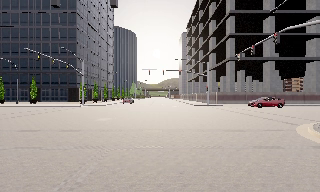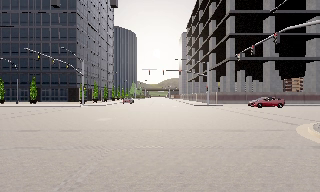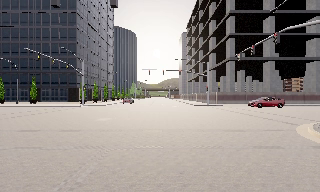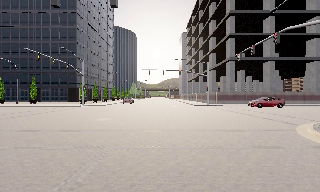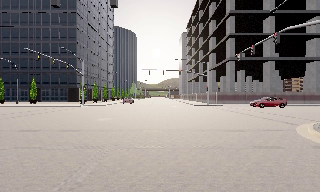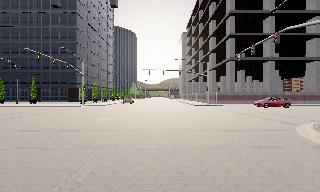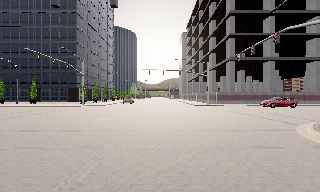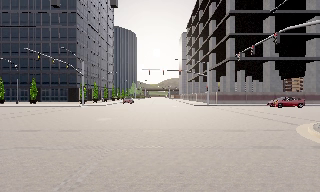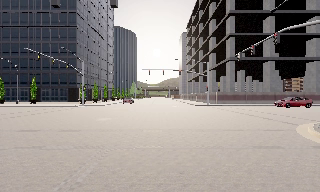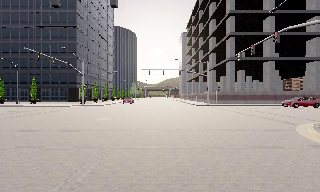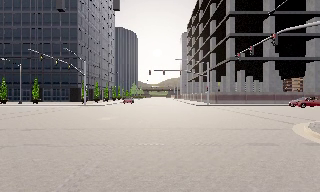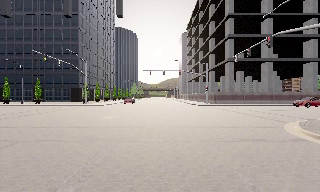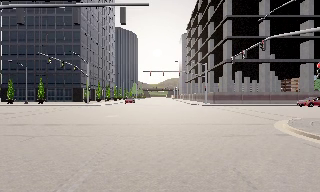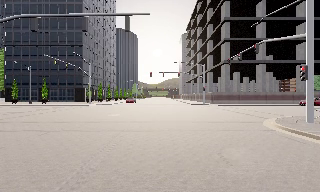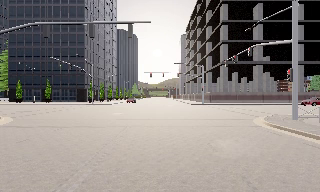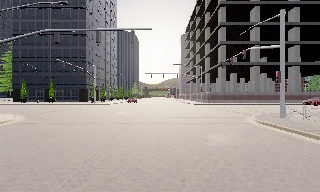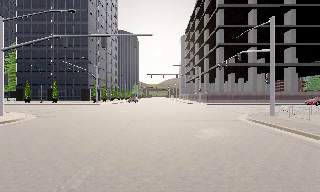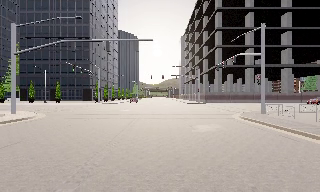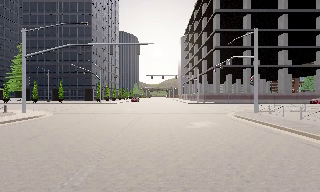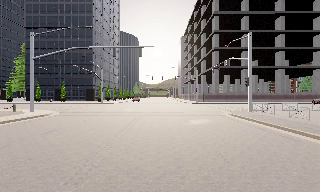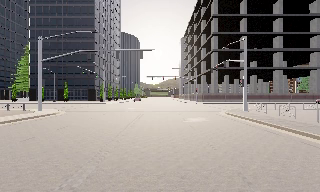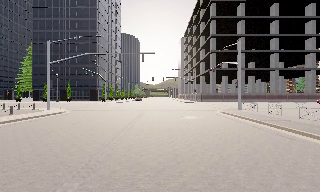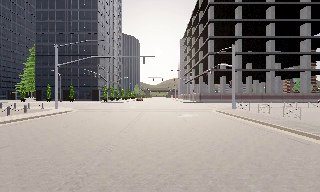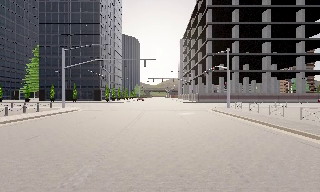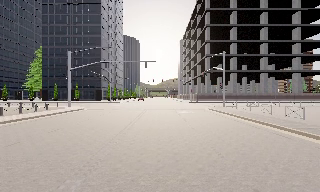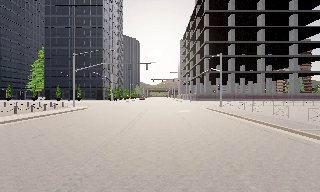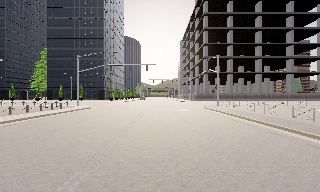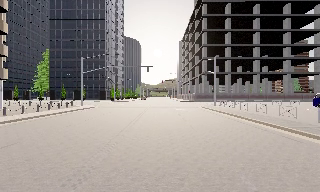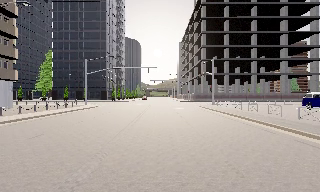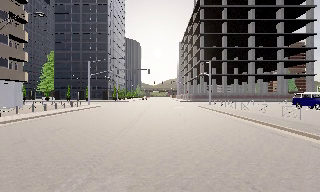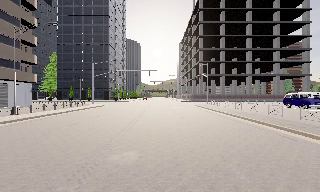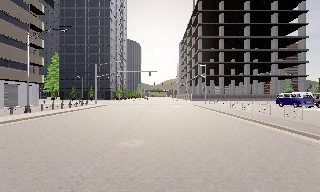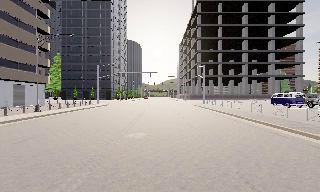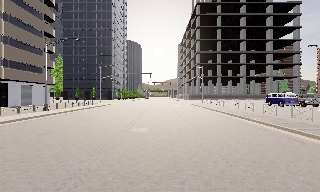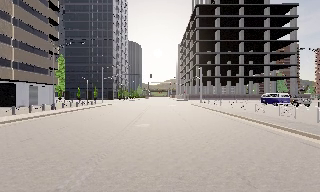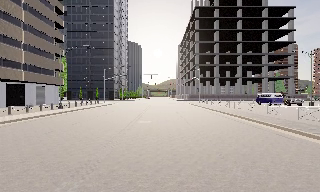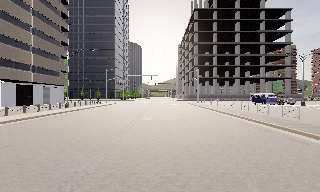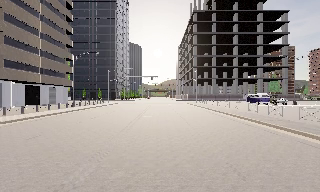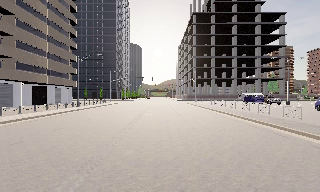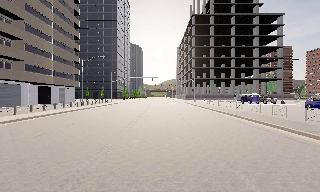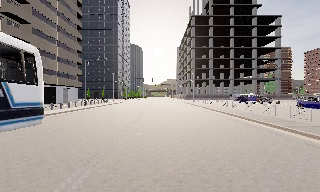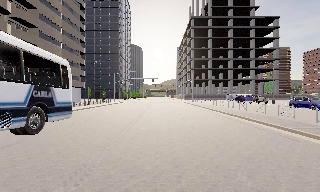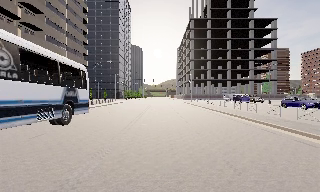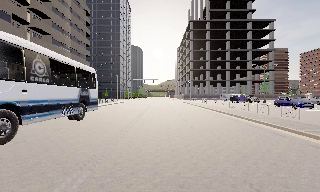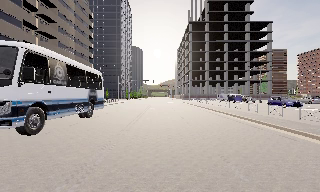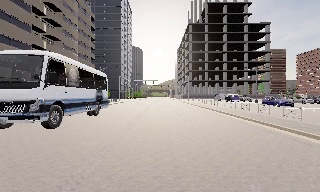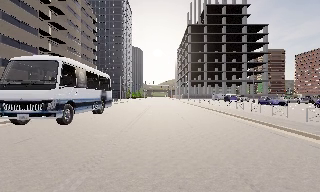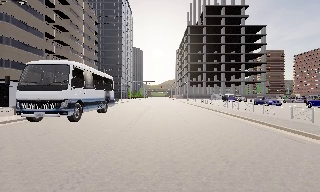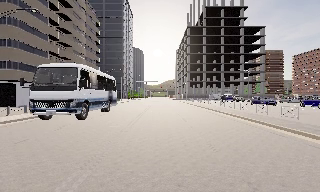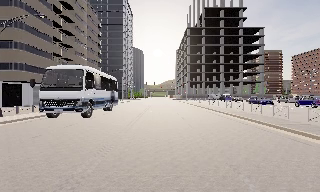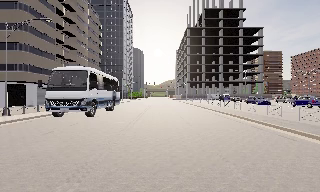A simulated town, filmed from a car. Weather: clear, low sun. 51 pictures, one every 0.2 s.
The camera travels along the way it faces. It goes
backward.
0.0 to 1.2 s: The camera keeps its place and its aim.
1.2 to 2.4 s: The camera travels backward, about 1.5 m, so what stands in front gets smaller. It gains speed.
2.4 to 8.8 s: The camera travels backward, about 40 m, so what stands in front gets smaller.
8.8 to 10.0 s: The camera travels backward, about 6 m, so what stands in front gets smaller. It loses speed.
The film runs backward here.
